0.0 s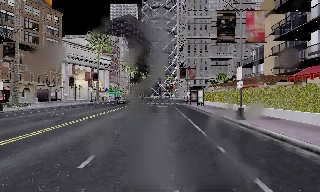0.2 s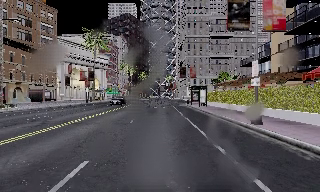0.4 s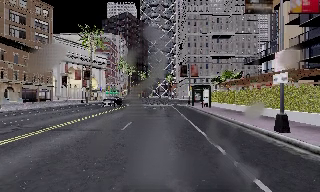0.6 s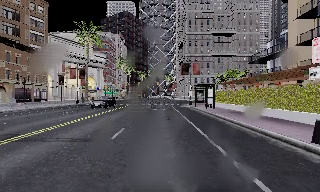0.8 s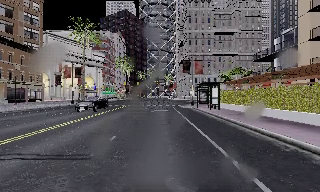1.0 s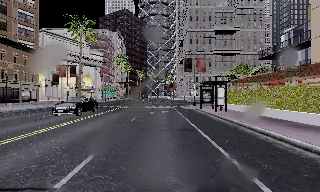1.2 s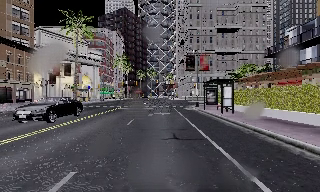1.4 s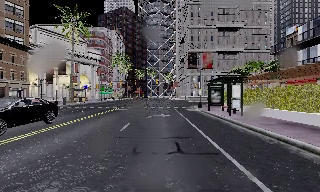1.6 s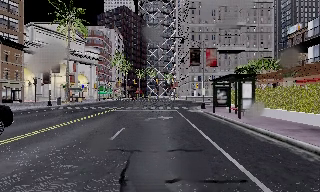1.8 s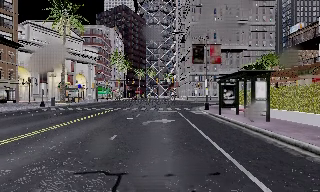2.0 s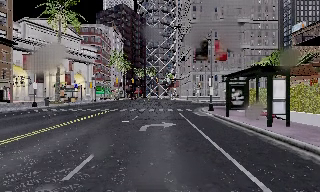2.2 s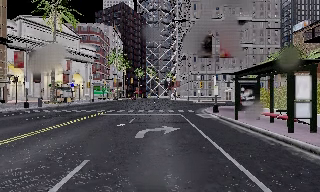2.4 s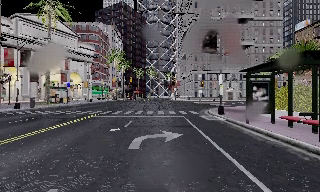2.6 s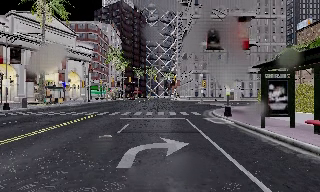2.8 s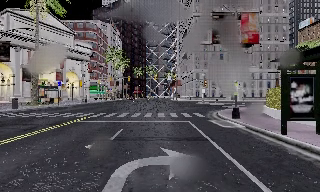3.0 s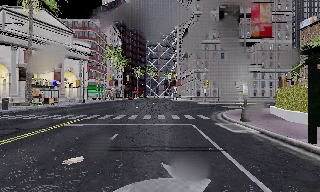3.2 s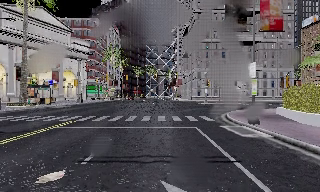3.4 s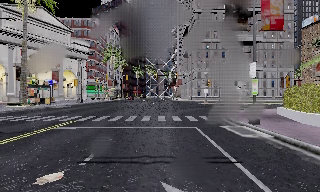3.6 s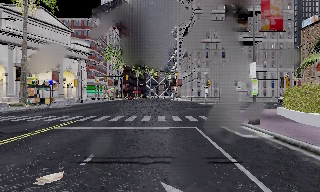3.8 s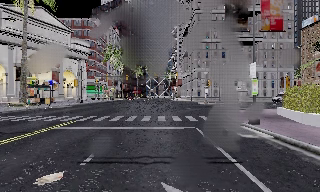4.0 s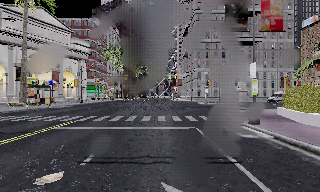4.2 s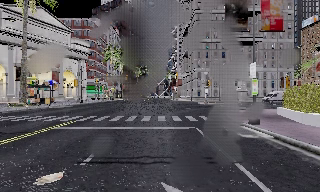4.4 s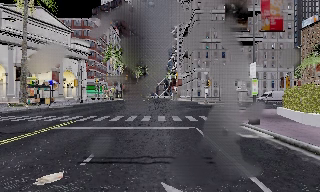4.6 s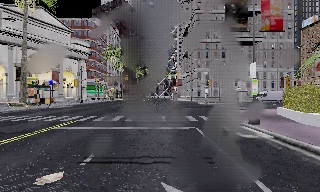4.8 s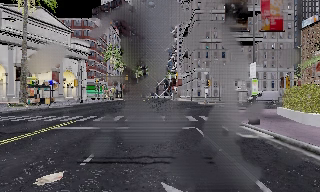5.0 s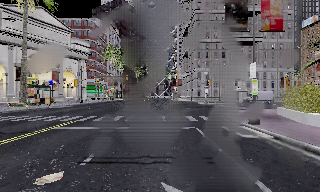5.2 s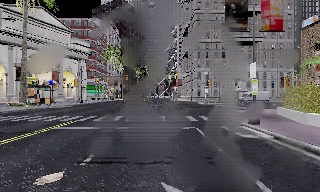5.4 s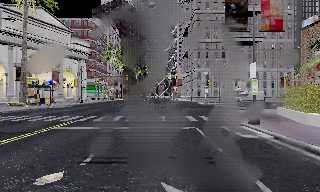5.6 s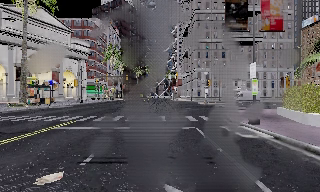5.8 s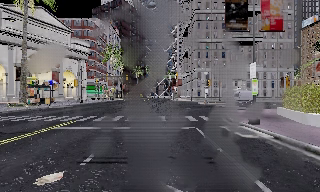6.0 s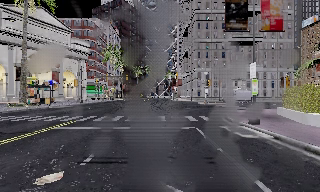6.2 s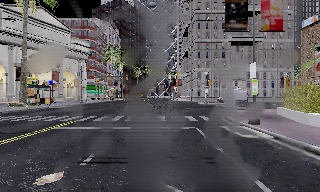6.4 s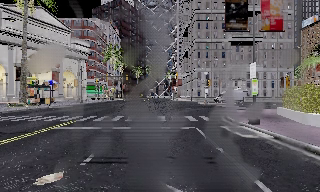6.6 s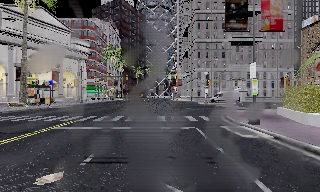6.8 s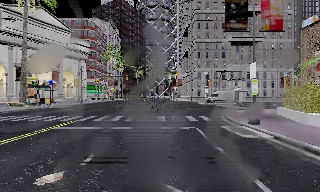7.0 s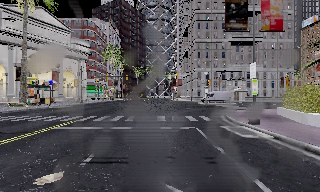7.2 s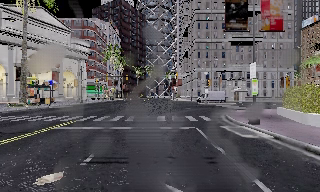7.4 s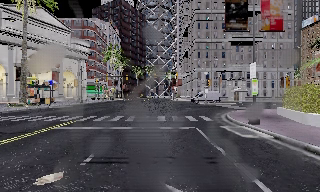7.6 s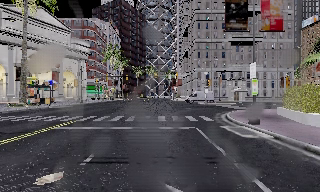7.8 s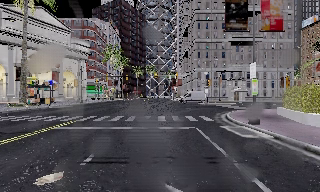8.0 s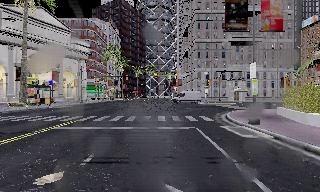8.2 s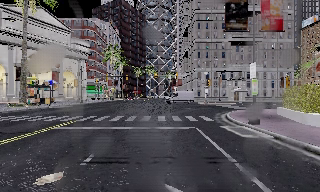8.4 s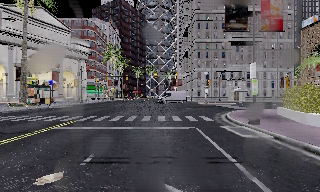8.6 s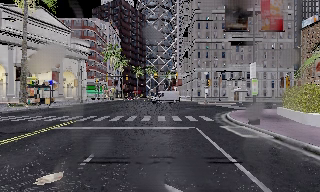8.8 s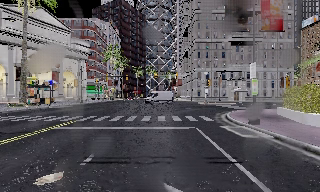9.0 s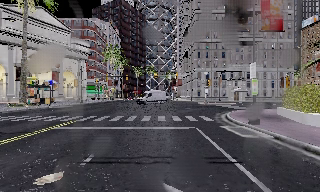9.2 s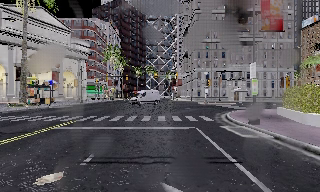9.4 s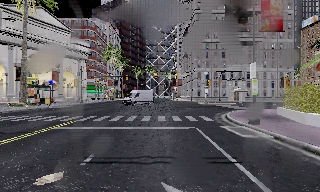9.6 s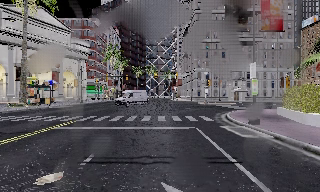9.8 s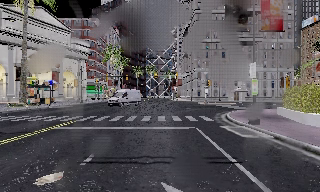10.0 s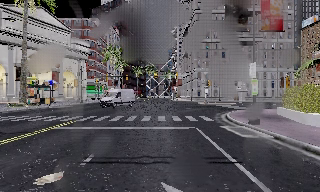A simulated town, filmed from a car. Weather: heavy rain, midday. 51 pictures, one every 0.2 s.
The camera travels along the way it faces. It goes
forward.
0.0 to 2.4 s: The camera travels forward, about 17 m, so what stands in front looms larger.
2.4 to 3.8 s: The camera travels forward, about 4.5 m, so what stands in front looms larger. It loses speed.
3.8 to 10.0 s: The camera keeps its place and its aim.
The film runs forward here.
